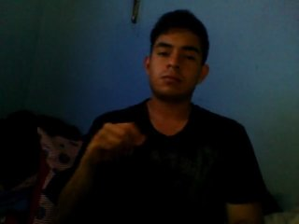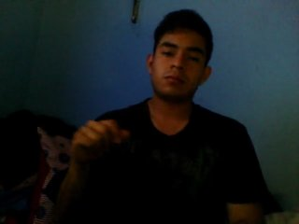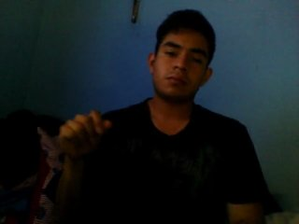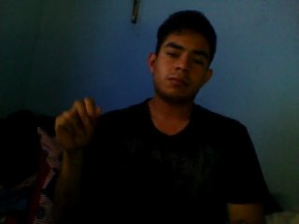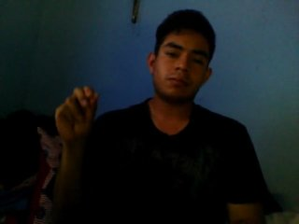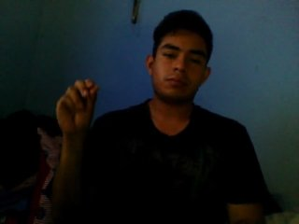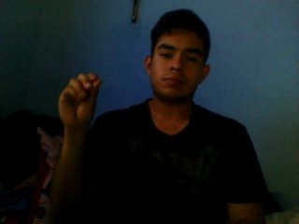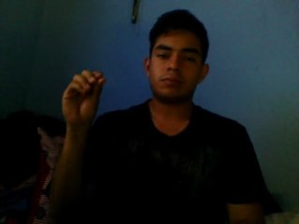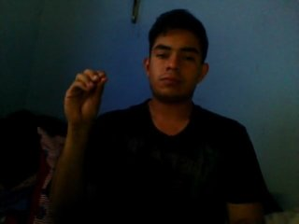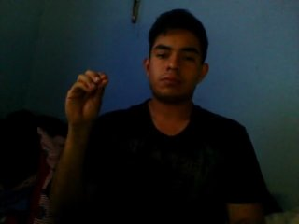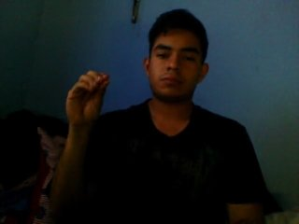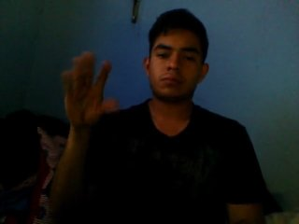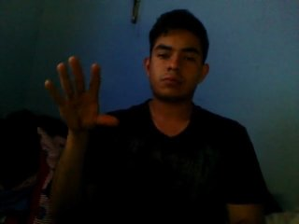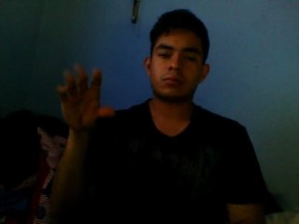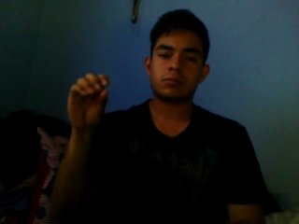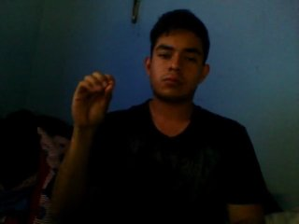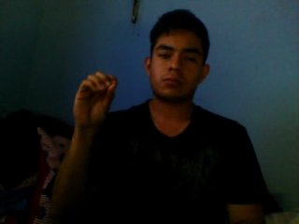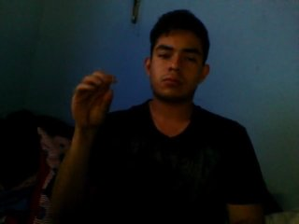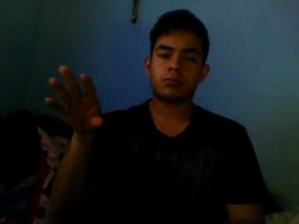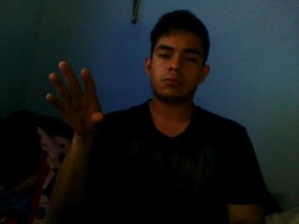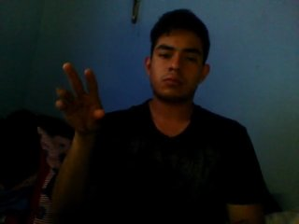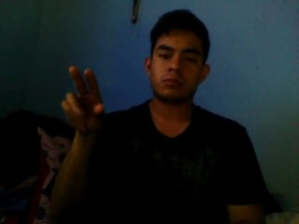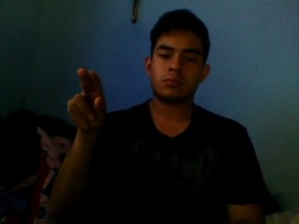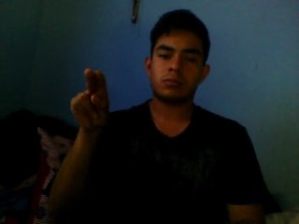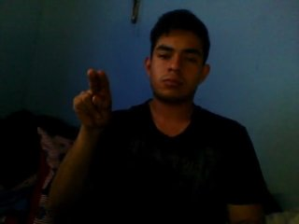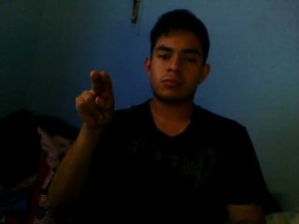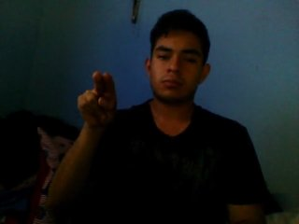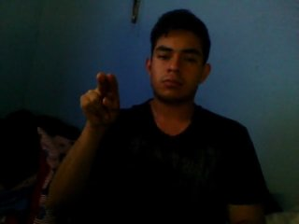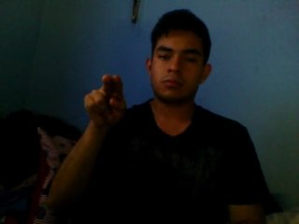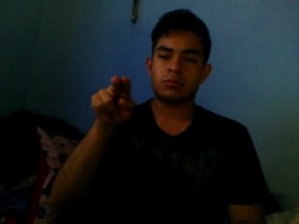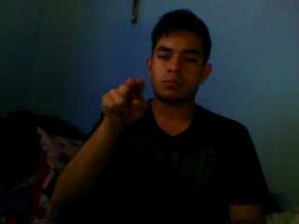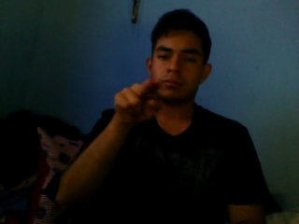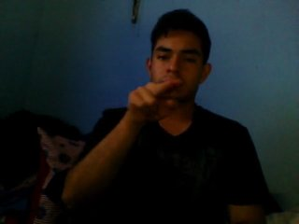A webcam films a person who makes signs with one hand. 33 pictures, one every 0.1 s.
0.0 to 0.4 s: Non-gesture.
0.5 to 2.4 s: Open twice.
2.5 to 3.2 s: Pointing with two fingers.
